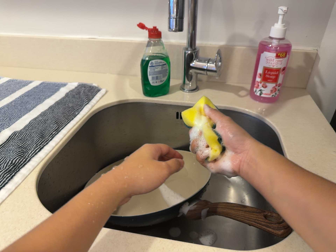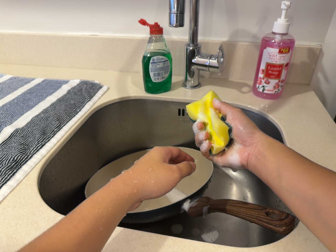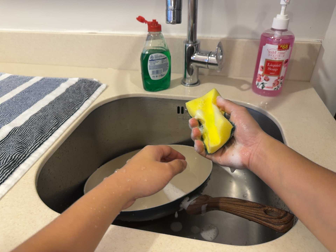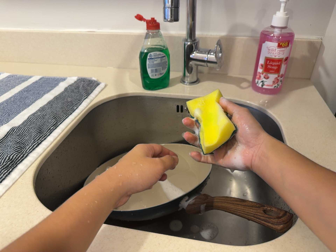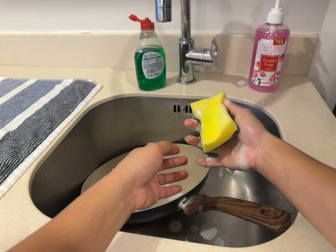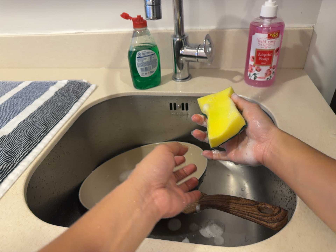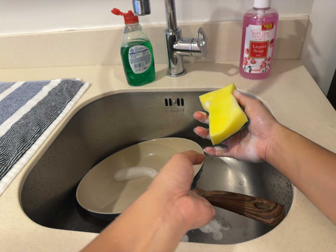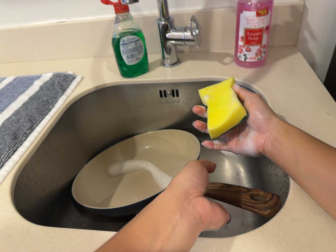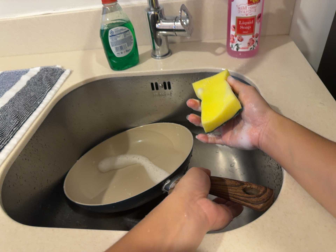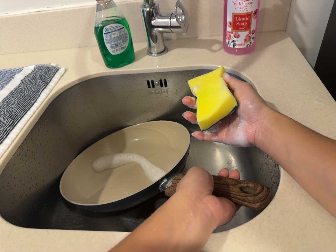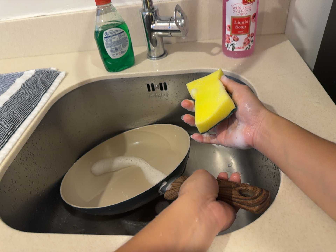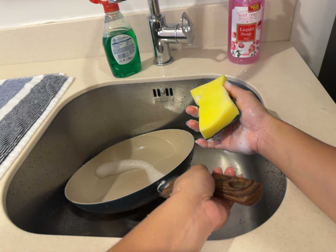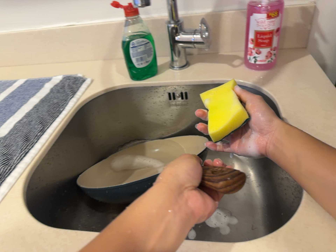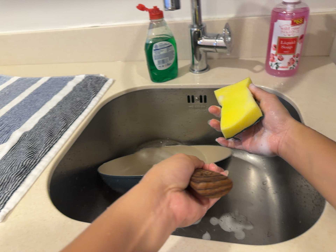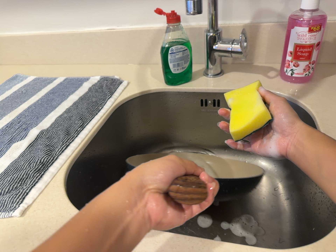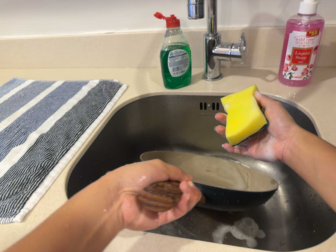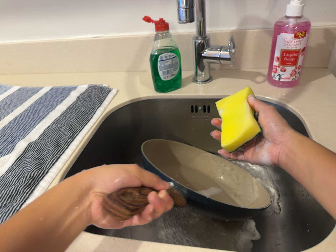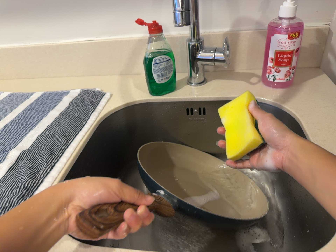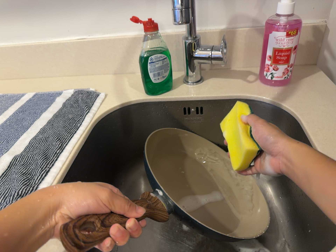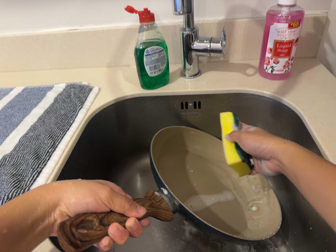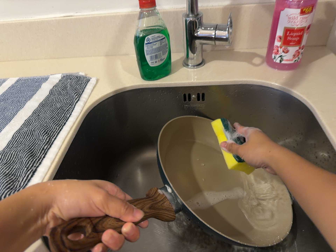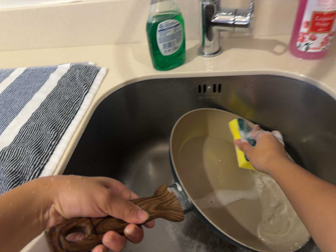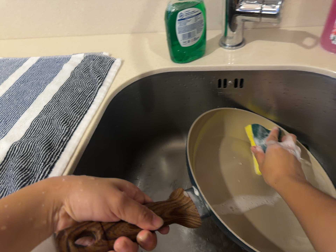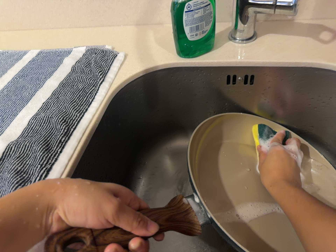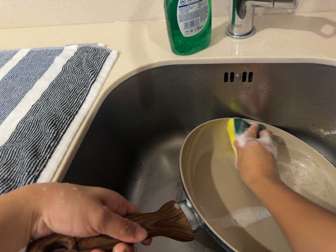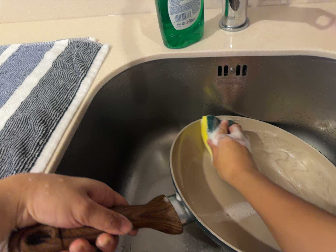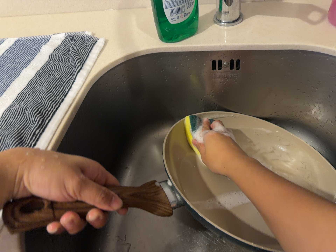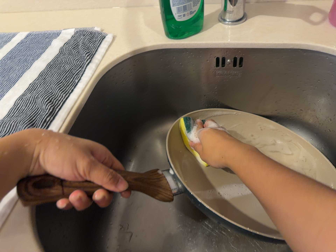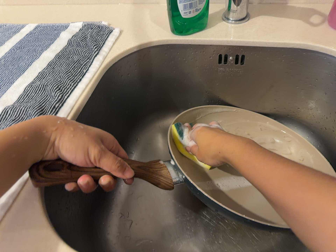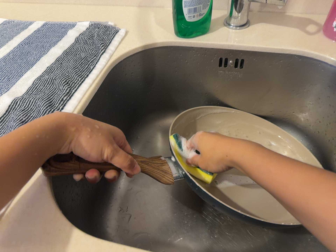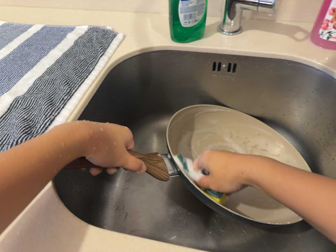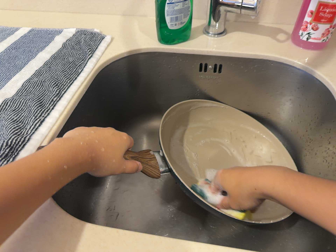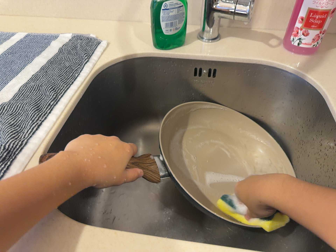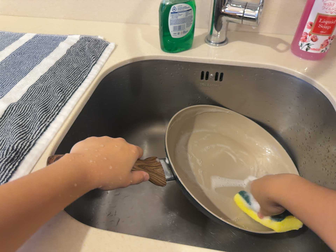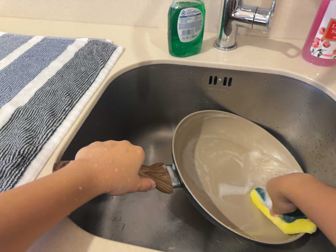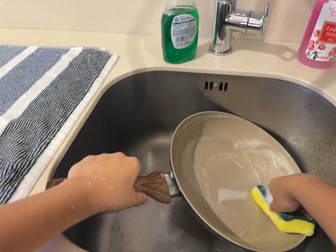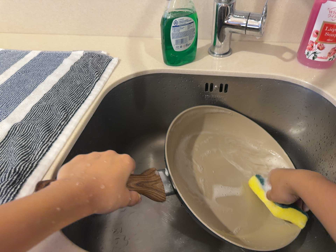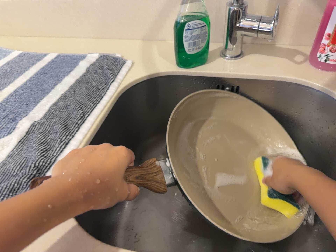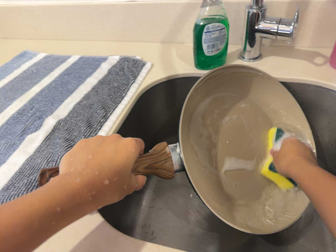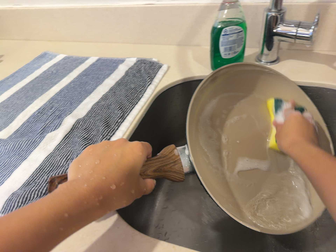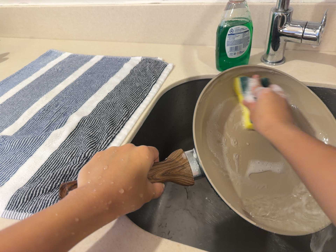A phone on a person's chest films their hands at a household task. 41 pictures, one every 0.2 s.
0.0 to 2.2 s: The camera rolls about its line of sight by about 10 degrees, and the scene rotates counterclockwise.
2.2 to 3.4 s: The camera travels to its left, about 7 cm, so close, fixed things drift to the right.
3.4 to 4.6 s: The camera travels forward and toward the top of its view, about 14 cm, so what stands in front looms larger. Its aim tips toward the bottom of its view by about 10 degrees.
4.6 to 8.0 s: The camera travels backward and toward the bottom of its view, about 10 cm, so what stands in front gets smaller.
The film runs forward here.
